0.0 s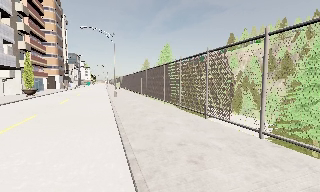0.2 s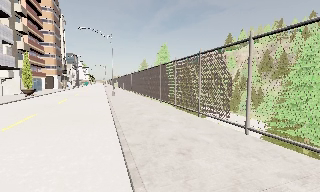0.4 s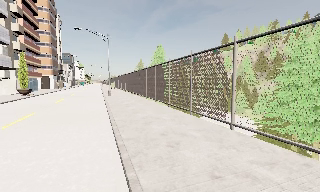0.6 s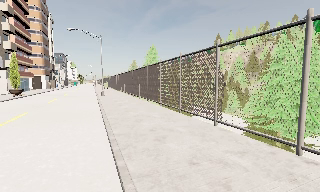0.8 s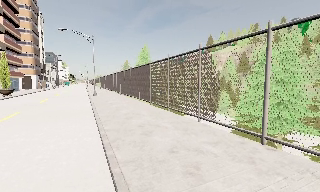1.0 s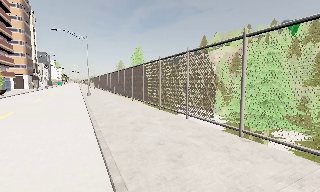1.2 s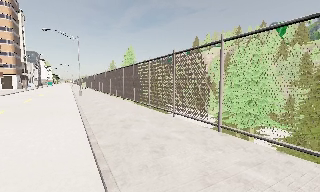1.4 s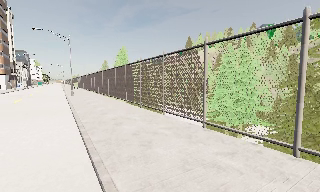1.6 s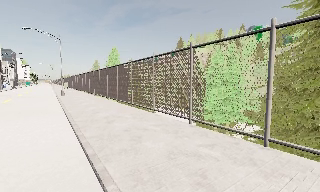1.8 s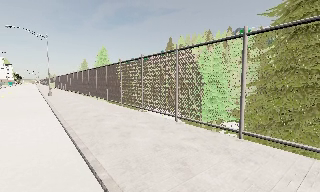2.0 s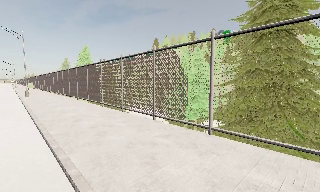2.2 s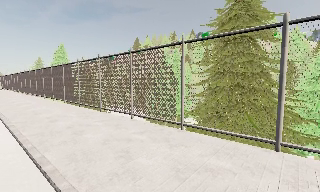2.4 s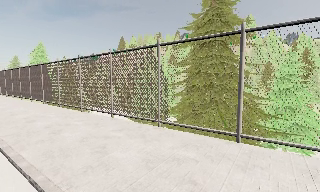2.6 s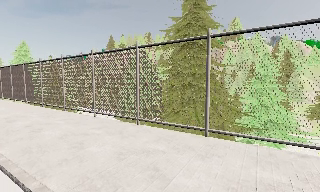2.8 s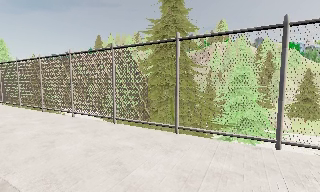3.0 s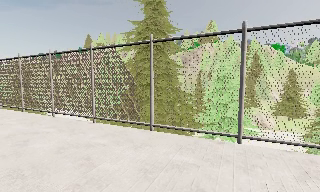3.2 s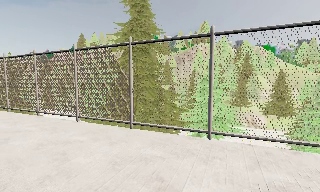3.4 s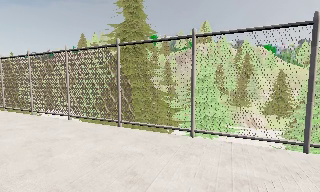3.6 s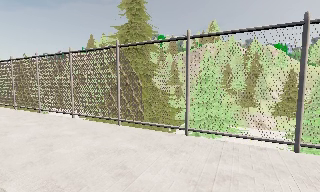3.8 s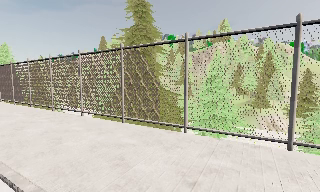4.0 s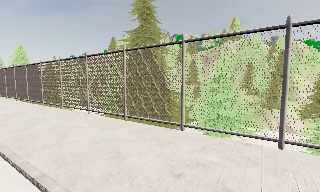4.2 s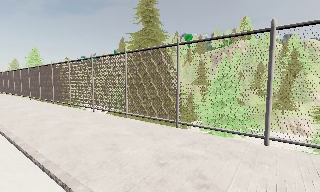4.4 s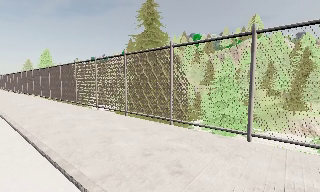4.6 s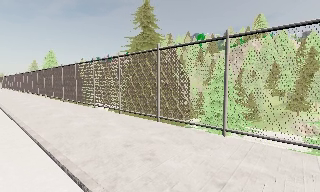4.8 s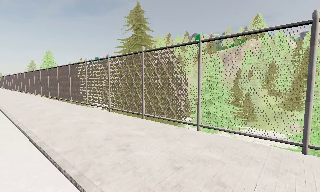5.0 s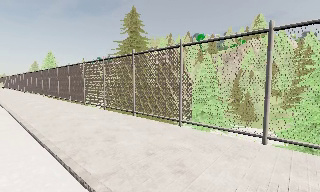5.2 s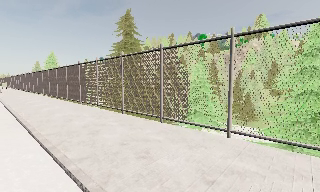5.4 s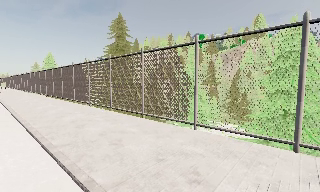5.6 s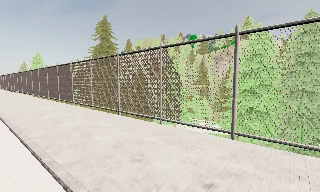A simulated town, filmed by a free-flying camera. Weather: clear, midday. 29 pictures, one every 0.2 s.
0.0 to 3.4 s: The scene slides to the left, as the camera pans about 45 degrees to its right. It travels backward and to its right, about 8 m.
3.4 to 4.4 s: The camera pans to its left, which is counterclockwise from overhead, by about 15 degrees. It travels to its right and backward, about 2.5 m. It gains speed.
4.4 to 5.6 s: The camera travels to its right and backward, about 6 m, so close, fixed things drift to the left.
The film runs backward here.
